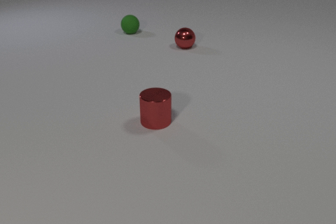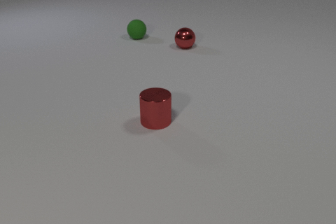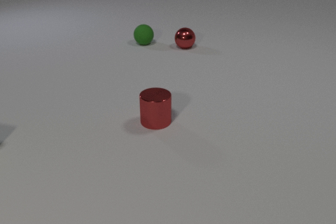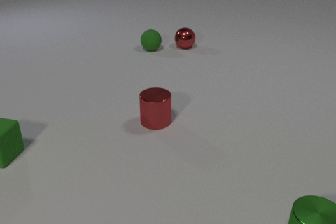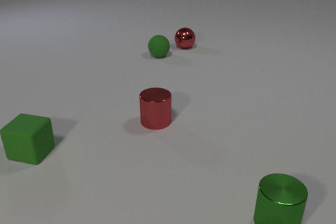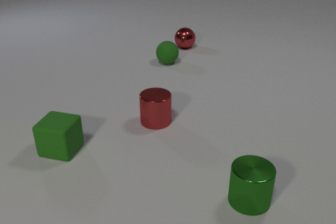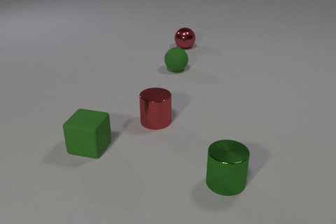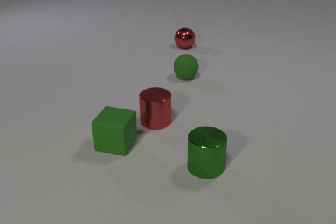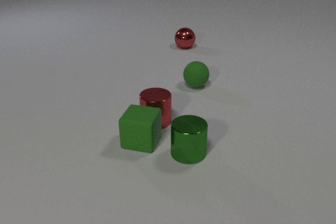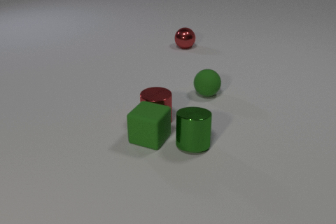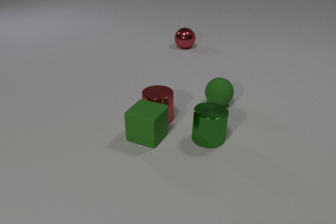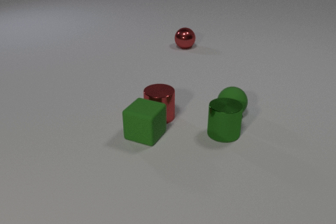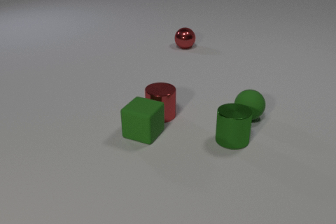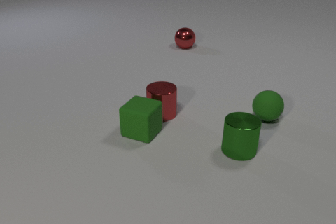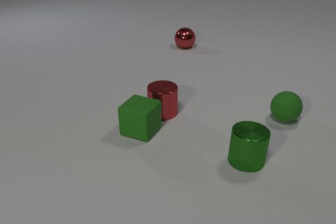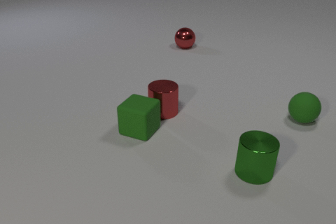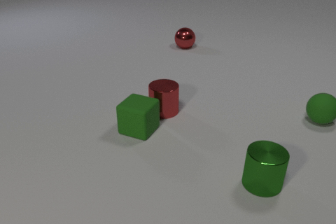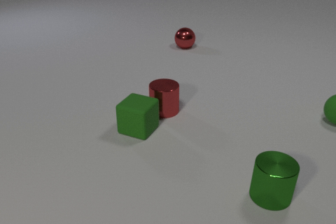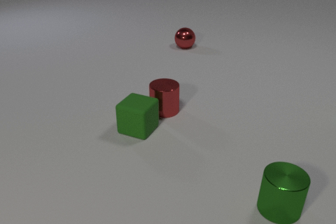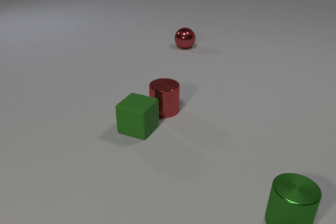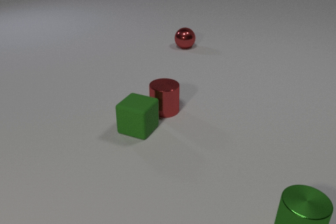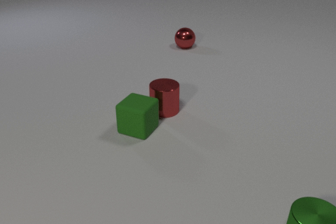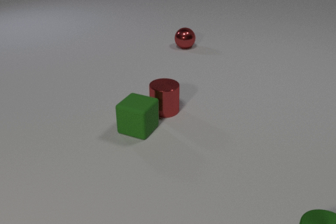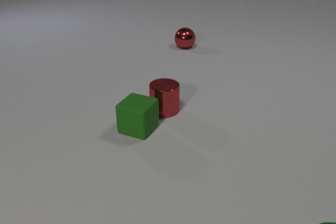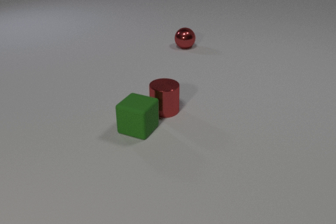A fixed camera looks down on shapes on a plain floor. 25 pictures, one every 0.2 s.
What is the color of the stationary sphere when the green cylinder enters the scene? red.
What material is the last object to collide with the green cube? metal.
How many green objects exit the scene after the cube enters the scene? 2.
0.0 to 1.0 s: The green rubber cube comes in at the left edge, slides to the right. The green metal cylinder comes in at the bottom edge, slides to the left and away from the camera. The green rubber sphere rolls toward the camera and to the right.
1.0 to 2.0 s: The green rubber cube slides to the right. The green metal cylinder slides away from the camera and to the left. The green rubber sphere rolls toward the camera and to the right. The green rubber cube and the green metal cylinder collide. The green rubber cube and the red metal cylinder collide.
2.0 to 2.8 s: The green rubber cube slides away from the camera and to the left. The green metal cylinder slides to the right and toward the camera. The green rubber sphere rolls to the right. The red metal cylinder slides away from the camera. The green metal cylinder and the green rubber sphere collide.
2.8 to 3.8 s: The green metal cylinder slides toward the camera and to the right. The green rubber sphere rolls to the right, leaves at the right edge.
3.8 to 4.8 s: The green metal cylinder slides toward the camera and to the right, leaves at the bottom edge.
